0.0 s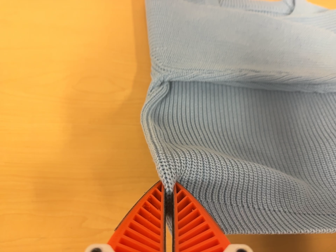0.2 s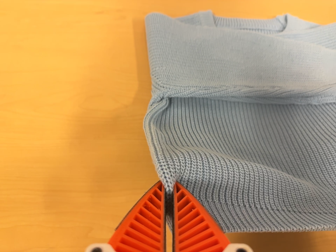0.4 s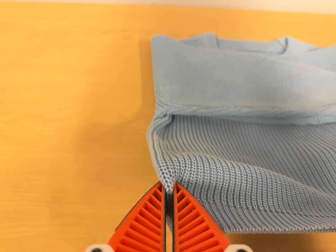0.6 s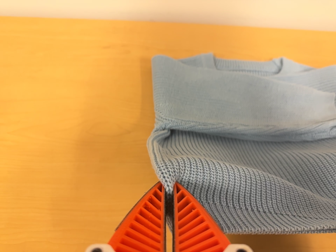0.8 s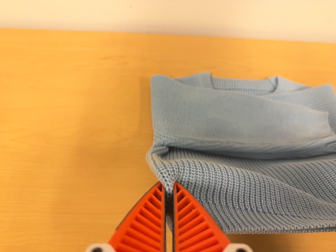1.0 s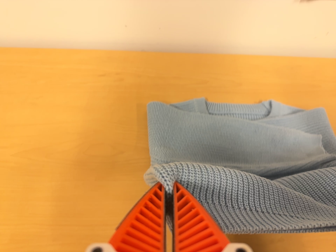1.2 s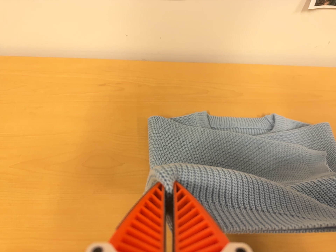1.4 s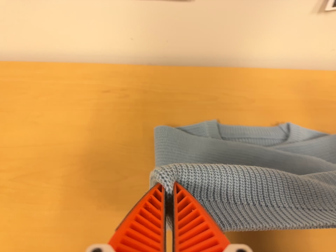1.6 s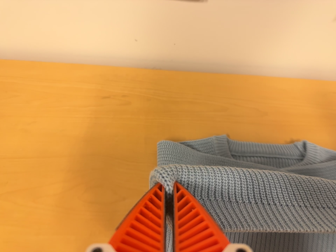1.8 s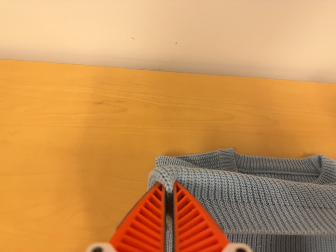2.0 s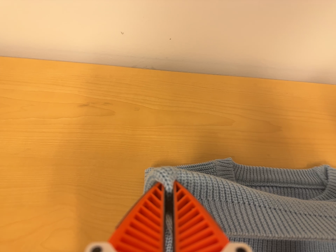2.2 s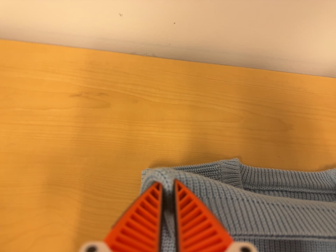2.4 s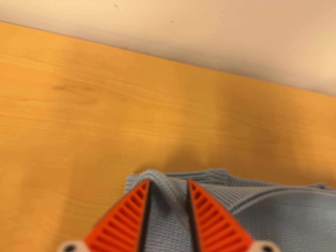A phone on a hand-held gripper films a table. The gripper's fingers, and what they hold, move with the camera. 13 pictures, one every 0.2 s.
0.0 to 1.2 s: The camera travels backward, about 10 cm, so what stands in front gets smaller. Its aim tips toward the top of its view by about 15 degrees, and the scene shifts downward.
1.2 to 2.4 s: The camera travels forward and toward the top of its view, about 26 cm, so what stands in front looms larger. Its aim tips toward the bottom of its view by about 10 degrees. It rolls about its line of sight by about 10 degrees, and the scene rotates clockwise.
The film runs forward here.
